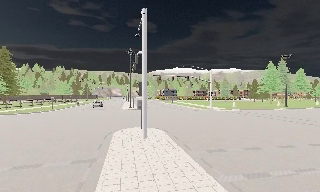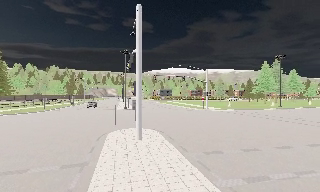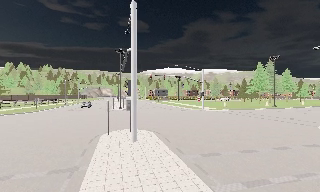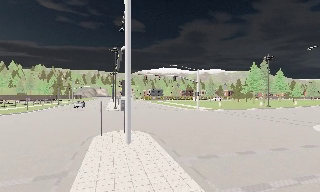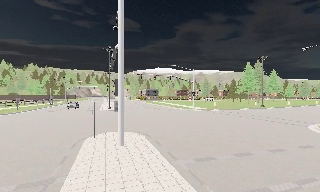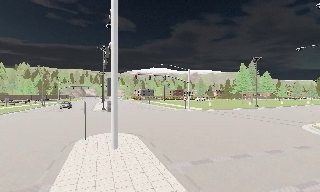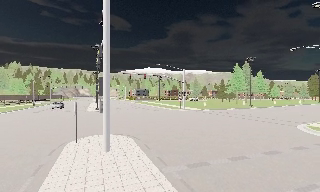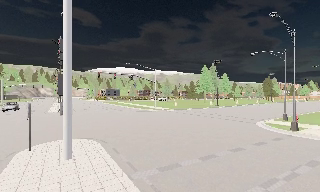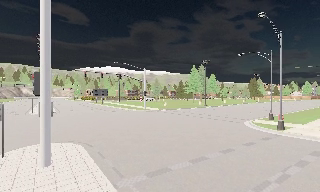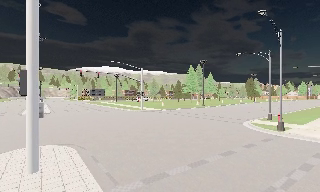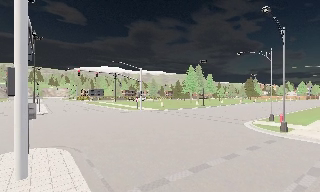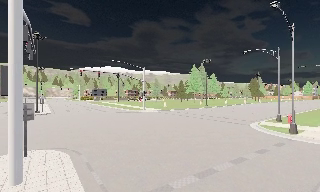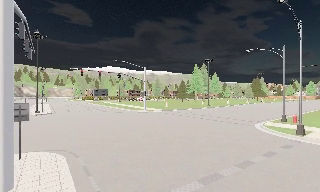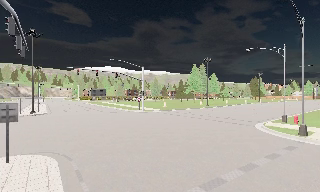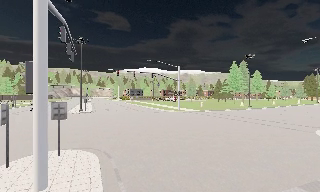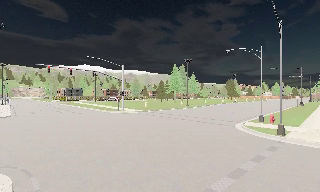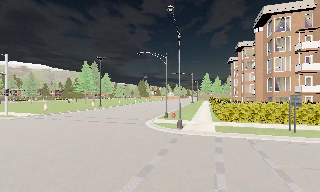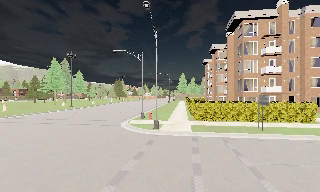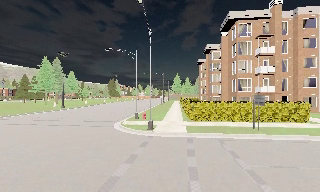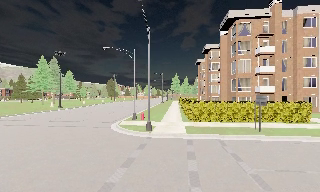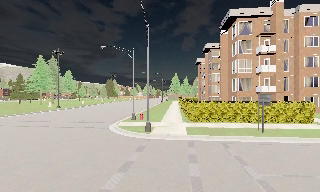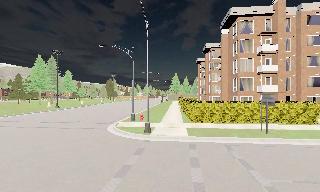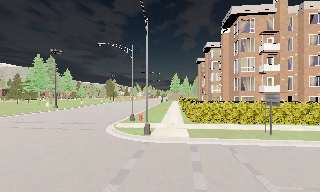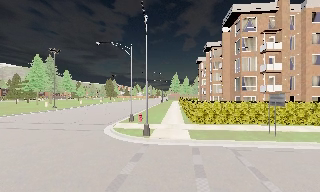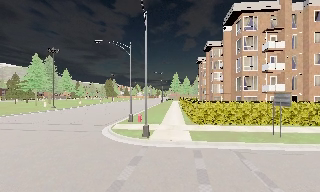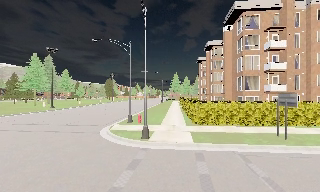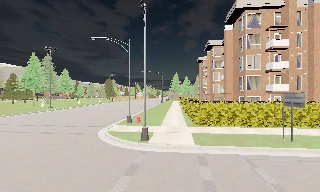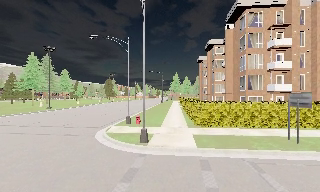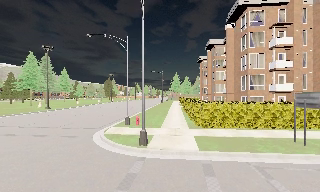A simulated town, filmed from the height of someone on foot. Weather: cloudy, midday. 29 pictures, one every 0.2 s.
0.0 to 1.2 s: The camera travels forward, about 2 m, so what stands in front looms larger.
1.2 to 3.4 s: The scene slides to the left, as the camera pans about 60 degrees to its right. It travels forward, about 4 m.
3.4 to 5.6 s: The camera travels forward, about 4.5 m, so what stands in front looms larger.
The film runs forward here.
